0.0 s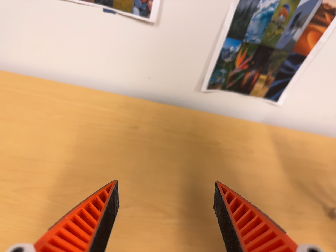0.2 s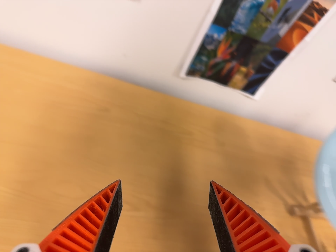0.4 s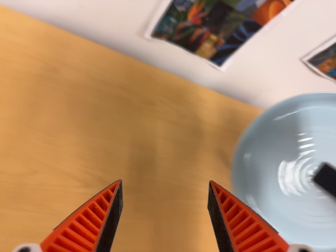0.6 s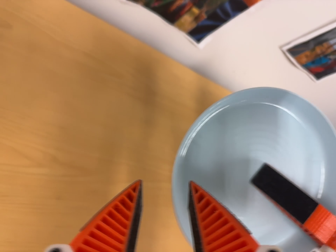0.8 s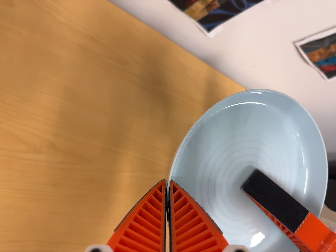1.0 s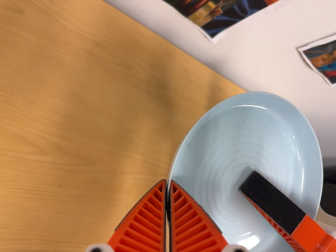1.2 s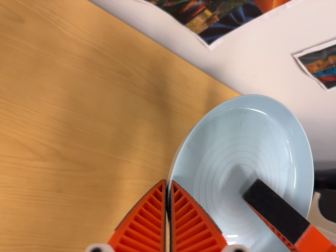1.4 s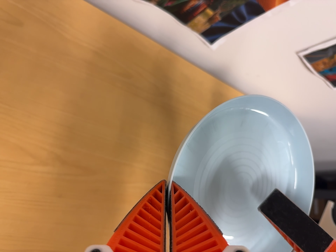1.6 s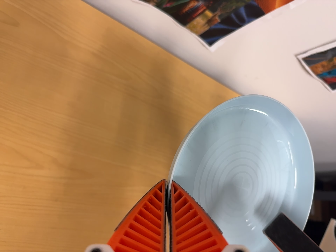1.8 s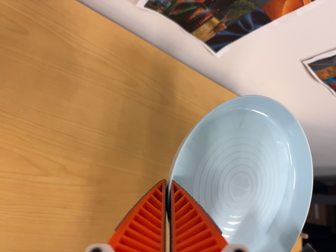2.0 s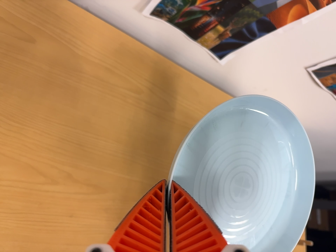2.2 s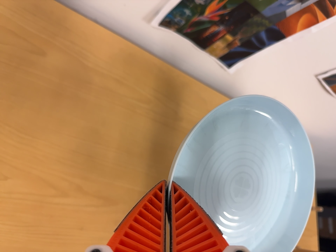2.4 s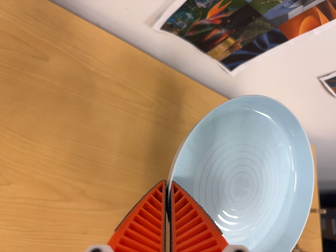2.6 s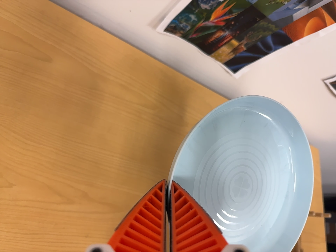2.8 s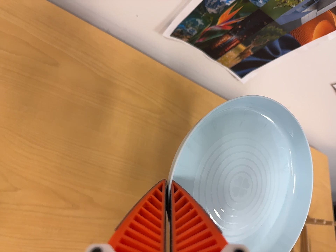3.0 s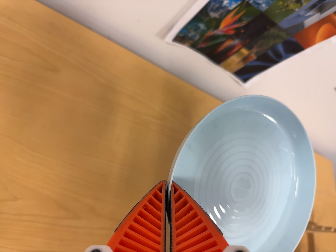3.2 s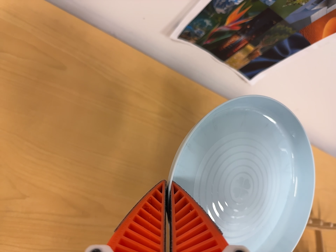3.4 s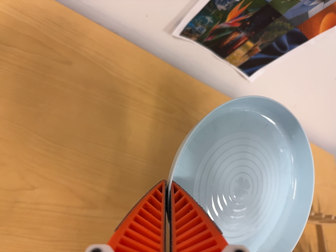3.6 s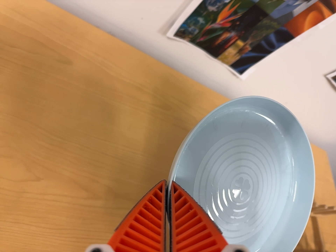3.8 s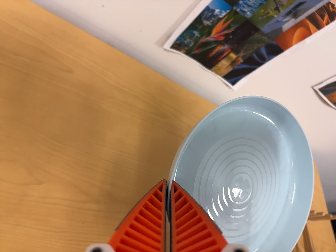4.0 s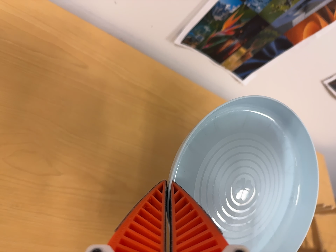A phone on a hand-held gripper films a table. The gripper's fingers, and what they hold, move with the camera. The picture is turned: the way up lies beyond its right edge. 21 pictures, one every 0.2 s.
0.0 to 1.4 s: The camera swings to its right by about 20 degrees, and the scene slides to the left. It travels toward the top of its view and forward, about 14 cm. Its aim tips toward the bottom of its view by about 25 degrees. It rolls about its line of sight by about 20 degrees, and the scene rotates clockwise.
1.4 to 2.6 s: The camera shifts only a little, or ends up much as it began.
2.6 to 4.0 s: The camera travels toward the bottom of its view and to its left, about 9 cm. Its aim tips toward the top of its view by about 10 degrees.
The film runs backward here.
